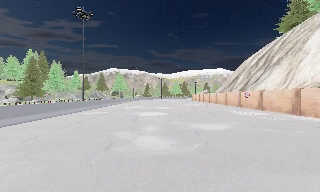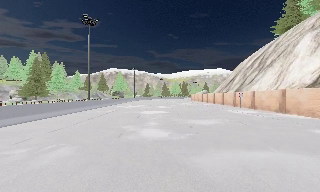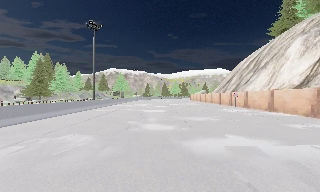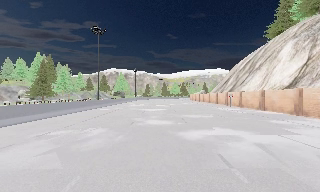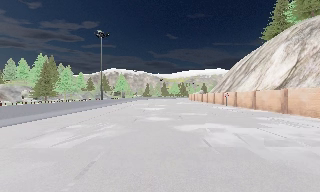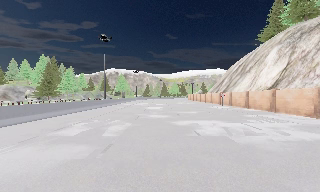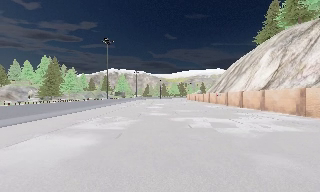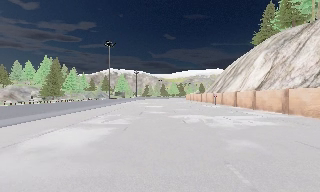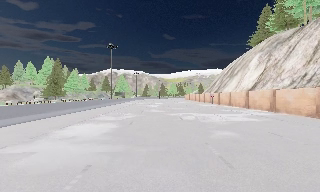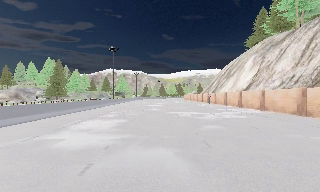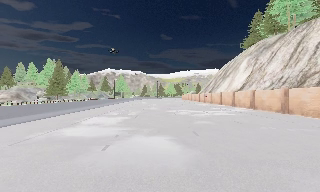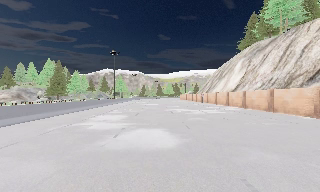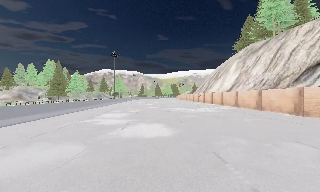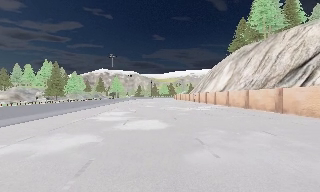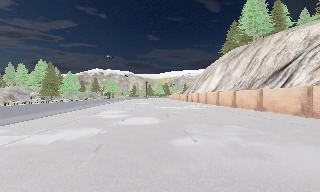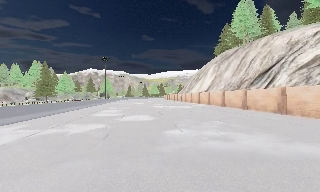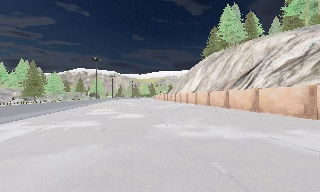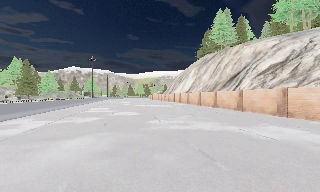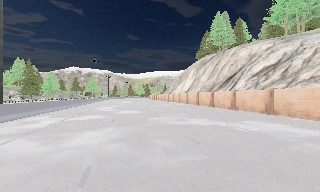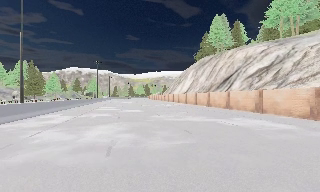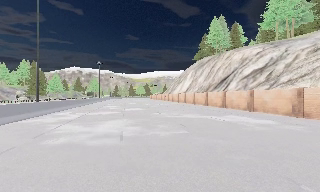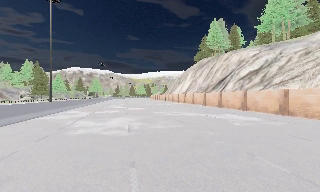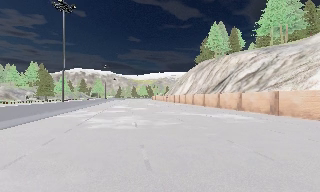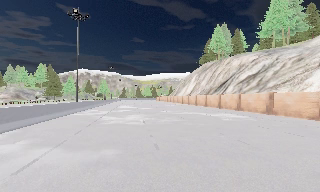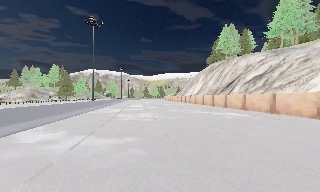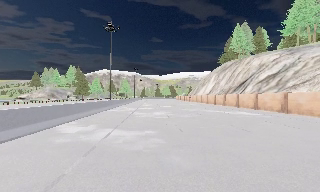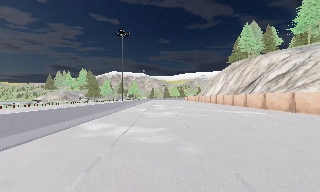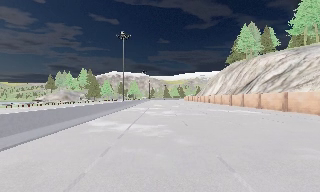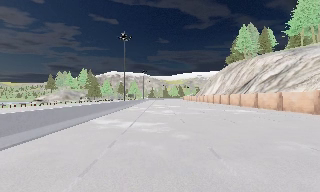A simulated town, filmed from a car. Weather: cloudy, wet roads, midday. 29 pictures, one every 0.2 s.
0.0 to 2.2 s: The camera travels backward, about 17 m, so what stands in front gets smaller.
2.2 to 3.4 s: The camera swings to its right by about 10 degrees, and the scene slides to the left. It travels backward, about 9 m, so what stands in front gets smaller.
3.4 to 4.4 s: The camera travels backward, about 8 m, so what stands in front gets smaller.
4.4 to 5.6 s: The scene slides to the right, as the camera pans about 10 degrees to its left. It travels backward, about 7 m, so what stands in front gets smaller. It loses speed.
The film runs backward here.
